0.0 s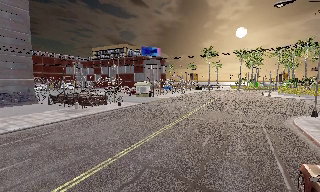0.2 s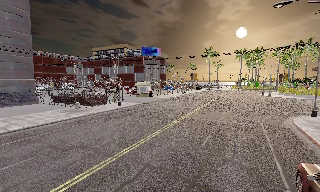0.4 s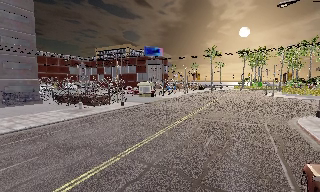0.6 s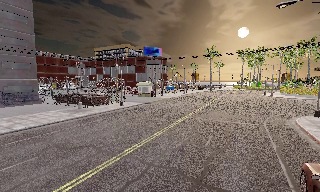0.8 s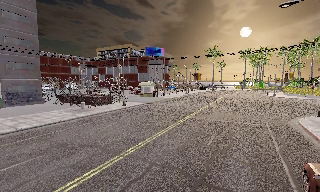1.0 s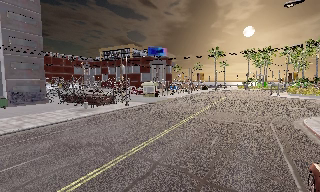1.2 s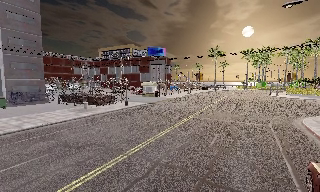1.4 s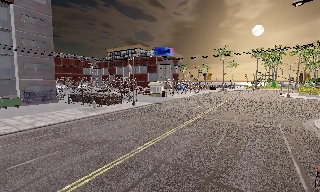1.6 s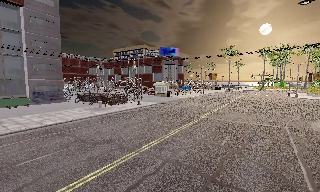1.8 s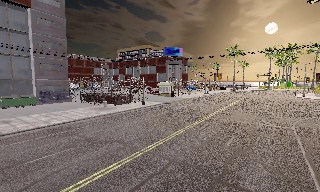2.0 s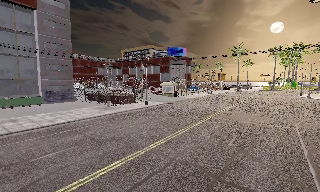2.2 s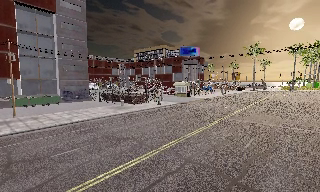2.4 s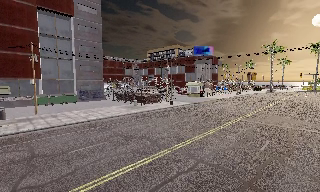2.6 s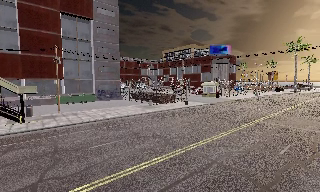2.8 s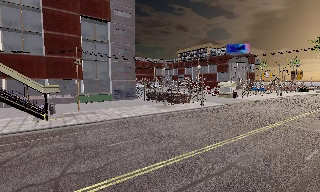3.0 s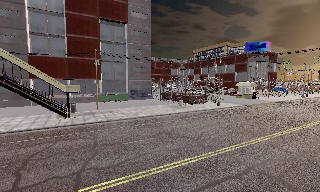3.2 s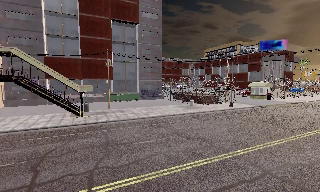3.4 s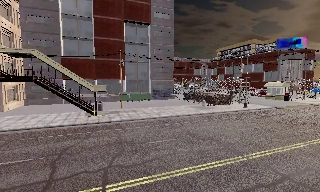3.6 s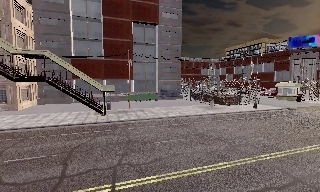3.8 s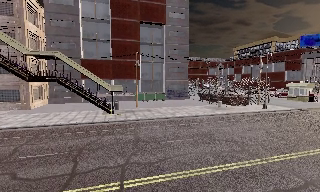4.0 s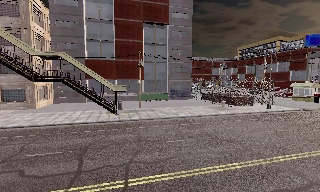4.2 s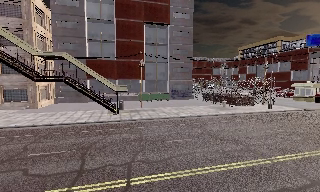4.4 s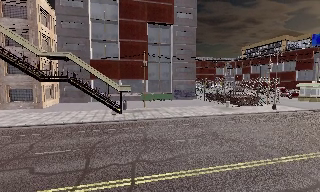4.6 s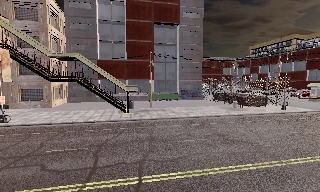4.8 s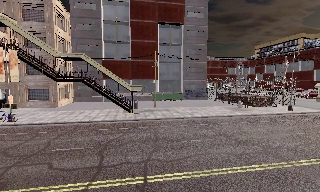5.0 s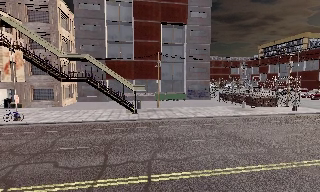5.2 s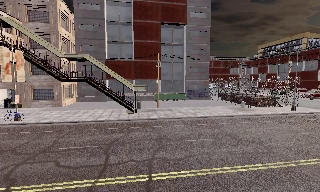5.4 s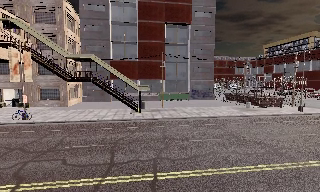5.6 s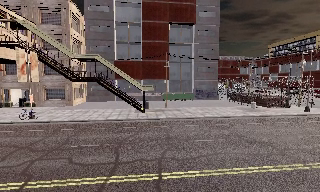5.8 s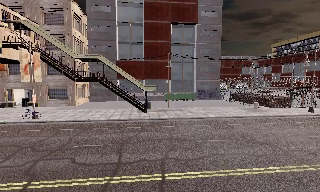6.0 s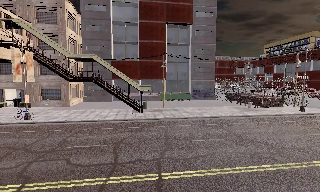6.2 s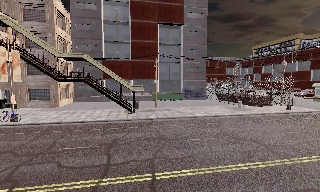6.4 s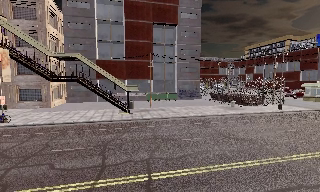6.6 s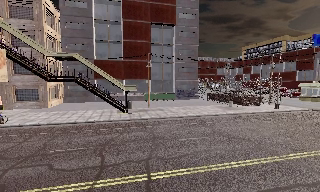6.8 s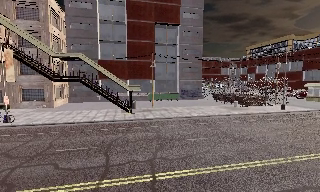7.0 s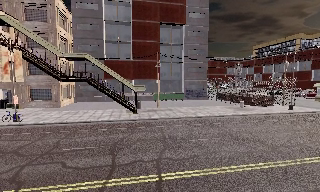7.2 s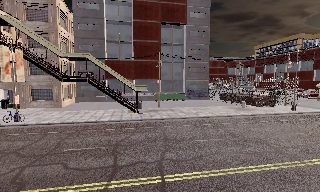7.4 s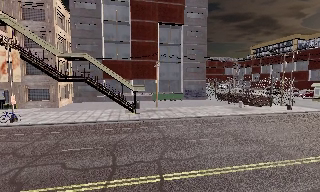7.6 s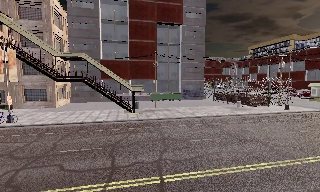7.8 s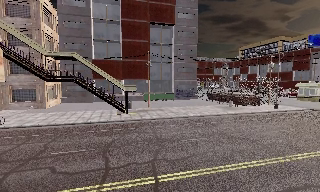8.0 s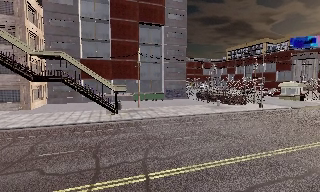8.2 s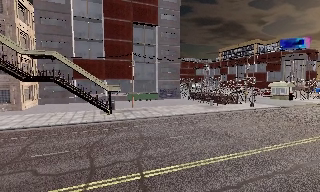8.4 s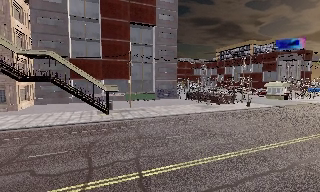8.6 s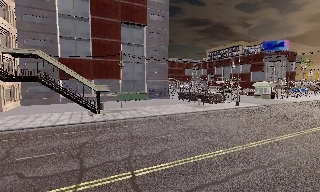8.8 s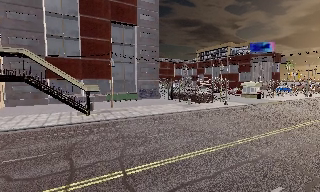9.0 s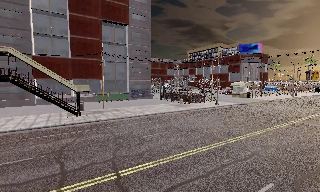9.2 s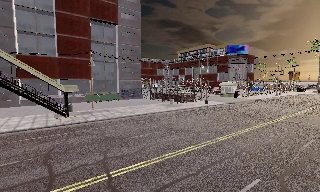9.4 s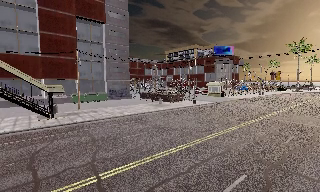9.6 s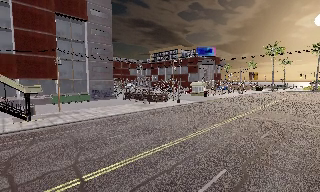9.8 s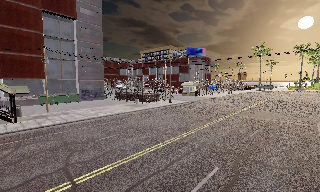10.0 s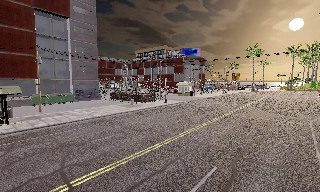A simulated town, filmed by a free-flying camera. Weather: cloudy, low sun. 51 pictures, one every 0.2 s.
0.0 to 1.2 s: The camera shifts only a little, or ends up much as it began.
1.2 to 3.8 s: The camera swings to its left by about 45 degrees, and the scene slides to the right. It travels backward, about 0.5 m.
3.8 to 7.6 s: The camera travels to its left, about 1 m, so close, fixed things drift to the right.
7.6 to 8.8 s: The scene slides to the left, as the camera pans about 15 degrees to its right. It travels backward, about 0.5 m, so what stands in front gets smaller.
8.8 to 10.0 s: The scene slides to the left, as the camera pans about 20 degrees to its right.
The film runs backward here.
